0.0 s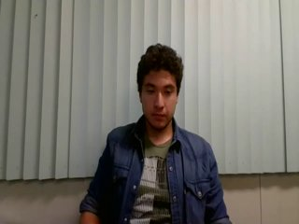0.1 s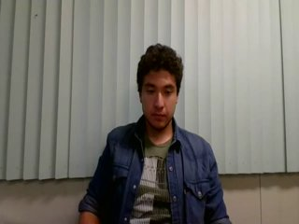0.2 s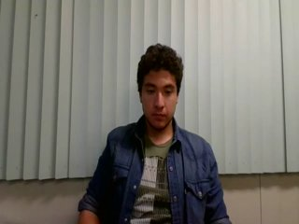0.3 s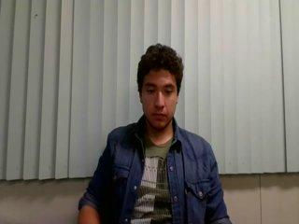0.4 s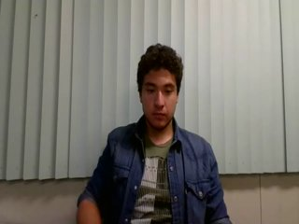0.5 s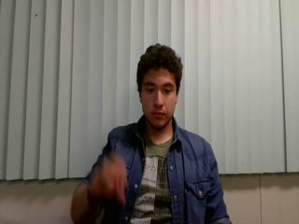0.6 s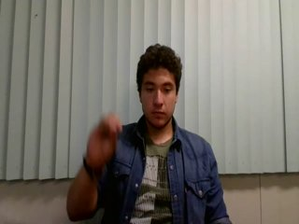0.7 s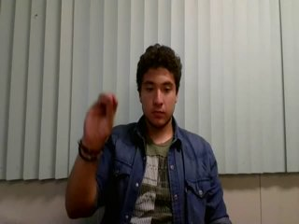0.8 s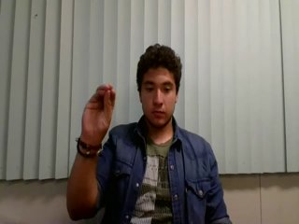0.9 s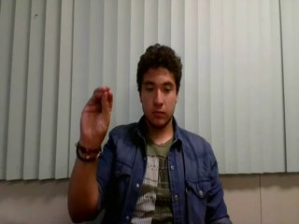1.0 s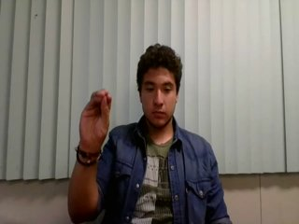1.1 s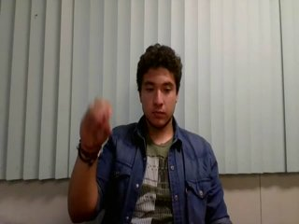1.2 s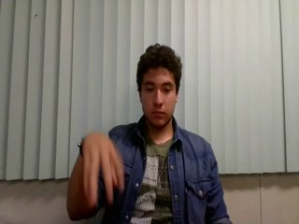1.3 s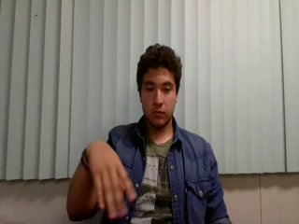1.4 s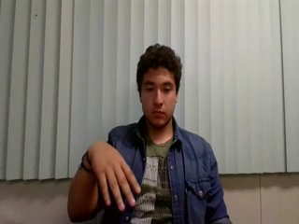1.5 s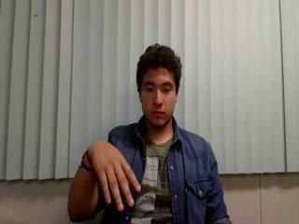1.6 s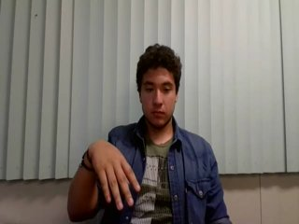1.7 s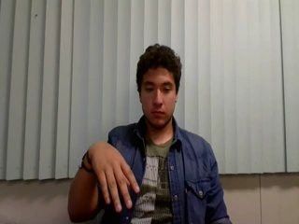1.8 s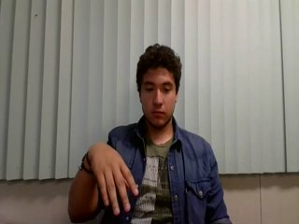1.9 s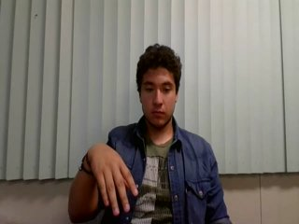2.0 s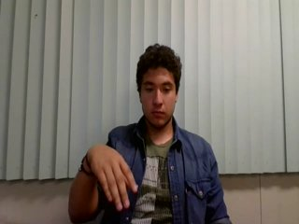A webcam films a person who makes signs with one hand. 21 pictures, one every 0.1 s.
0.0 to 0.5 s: Non-gesture.
0.6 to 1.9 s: On the screen the hand sweeps downward. The name of the sign: Throw down.
